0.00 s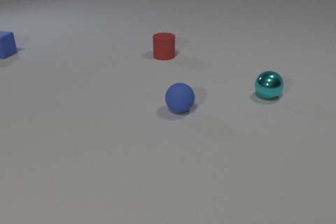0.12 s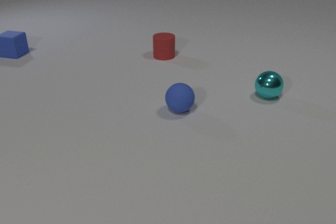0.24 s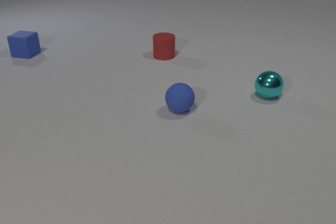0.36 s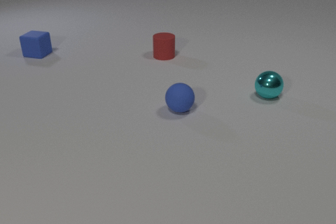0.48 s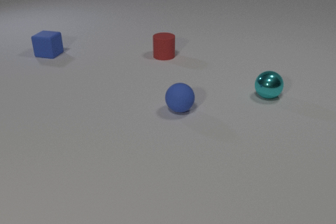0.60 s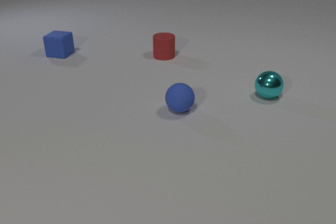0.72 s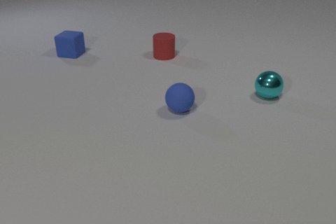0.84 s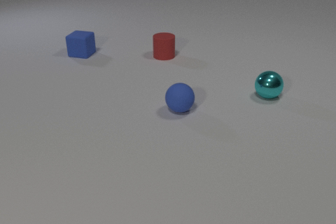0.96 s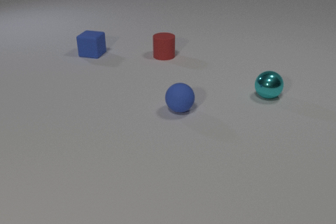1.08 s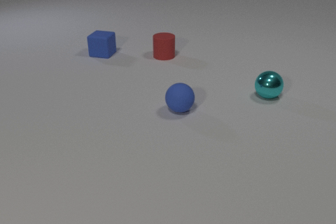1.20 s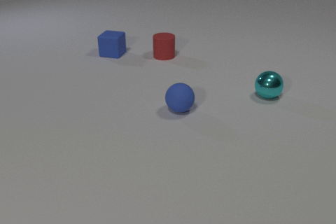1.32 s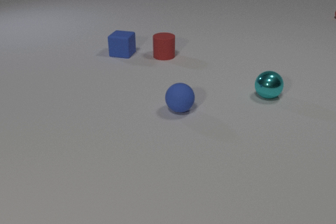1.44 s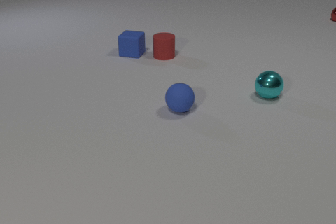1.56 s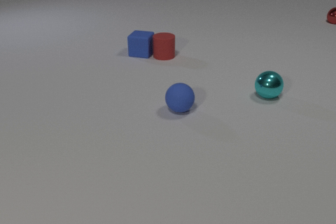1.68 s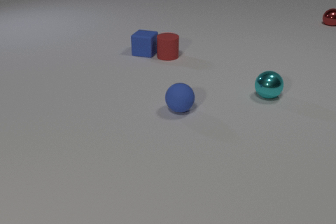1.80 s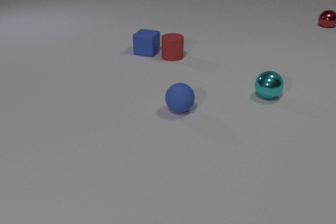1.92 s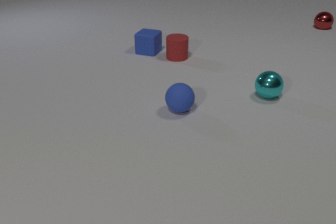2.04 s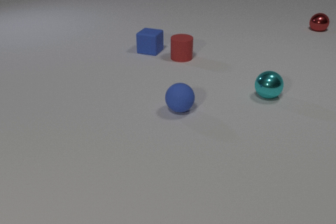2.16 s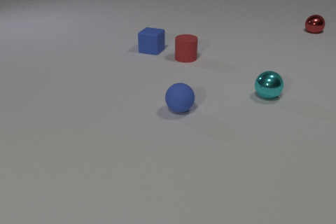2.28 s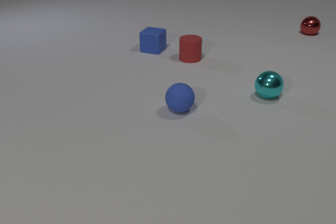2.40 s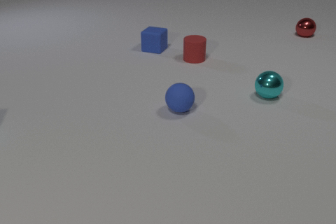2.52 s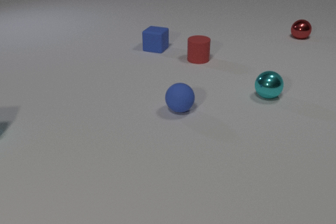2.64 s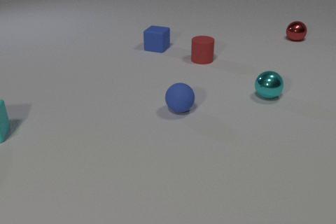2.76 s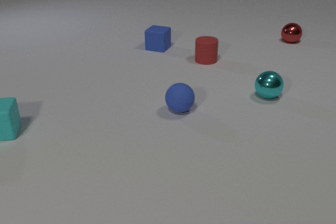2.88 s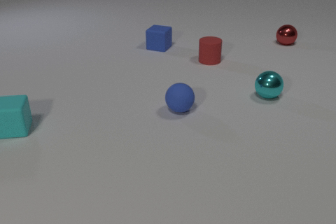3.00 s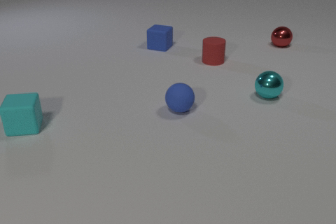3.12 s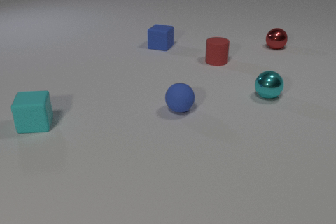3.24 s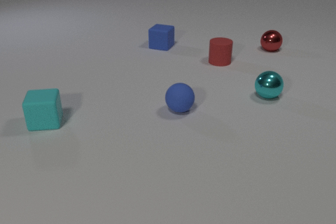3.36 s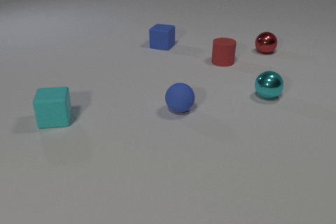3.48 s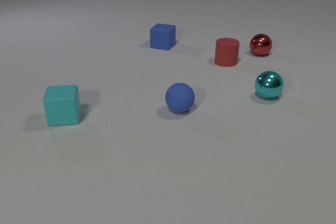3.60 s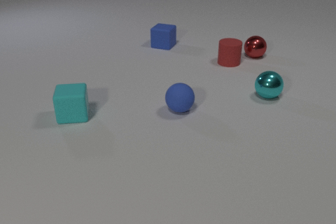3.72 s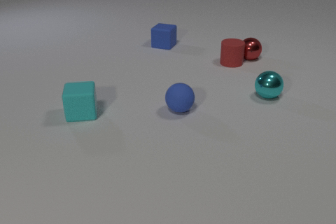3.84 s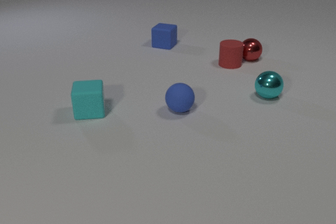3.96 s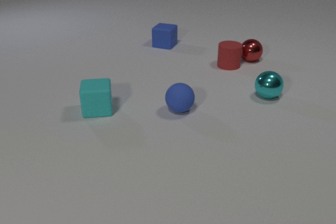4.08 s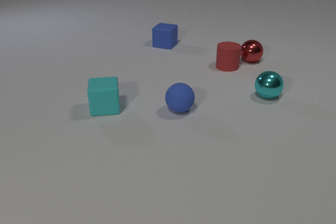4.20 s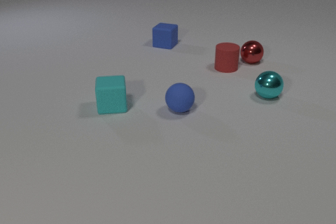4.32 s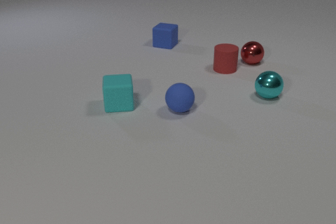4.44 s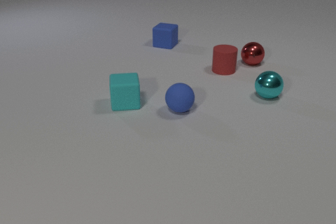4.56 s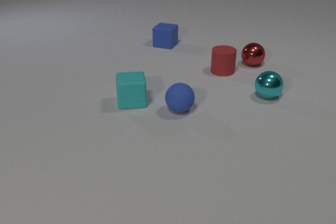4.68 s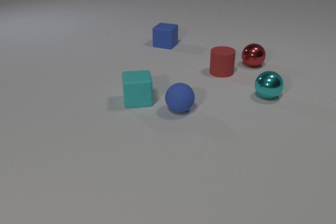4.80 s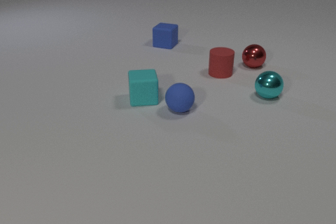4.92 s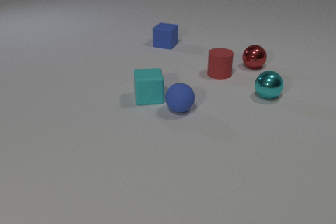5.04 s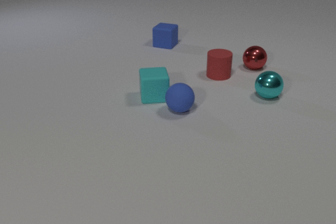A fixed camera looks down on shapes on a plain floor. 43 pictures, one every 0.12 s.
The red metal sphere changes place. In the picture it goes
toward the camera.
The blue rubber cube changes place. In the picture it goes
to the right.
0.00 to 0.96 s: The blue rubber cube slides to the right.
0.96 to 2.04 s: The blue rubber cube slides to the right. The red rubber cylinder slides to the right. The red metal sphere comes in at the right edge, rolls toward the camera and to the left. The blue rubber cube and the red rubber cylinder collide.
2.04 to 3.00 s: The blue rubber cube slides away from the camera and to the right. The red rubber cylinder slides to the right. The red metal sphere rolls toward the camera and to the left. The cyan rubber cube comes in at the left edge, slides to the right.
3.00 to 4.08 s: The blue rubber cube slides away from the camera and to the right. The red rubber cylinder slides to the right and toward the camera. The red metal sphere rolls toward the camera and to the left. The cyan rubber cube slides to the right. The red rubber cylinder and the red metal sphere collide.
4.08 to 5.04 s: The red rubber cylinder slides toward the camera. The red metal sphere rolls toward the camera. The cyan rubber cube slides to the right.
What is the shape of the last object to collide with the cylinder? sphere.
What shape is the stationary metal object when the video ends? sphere.
How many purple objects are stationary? 0.
